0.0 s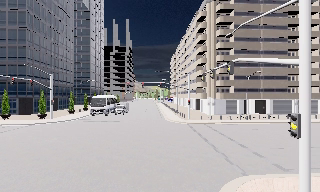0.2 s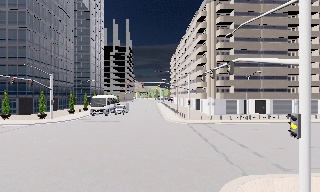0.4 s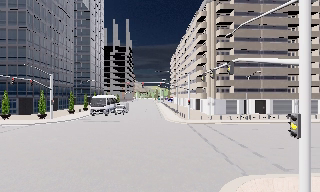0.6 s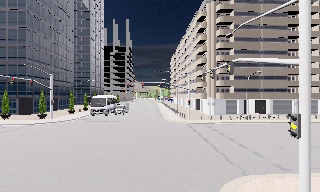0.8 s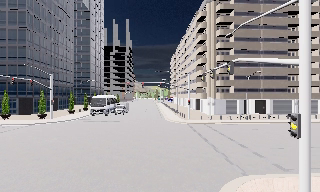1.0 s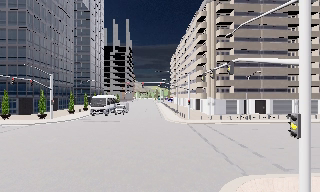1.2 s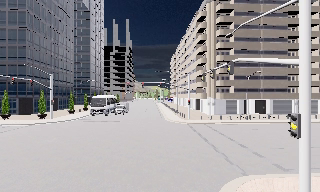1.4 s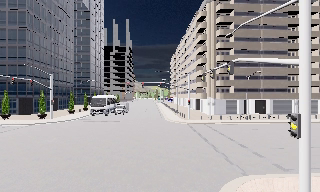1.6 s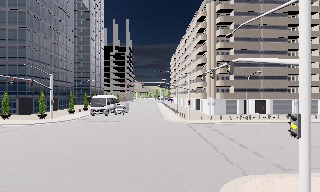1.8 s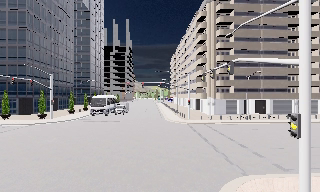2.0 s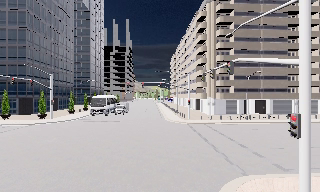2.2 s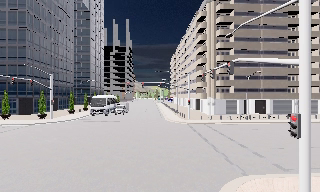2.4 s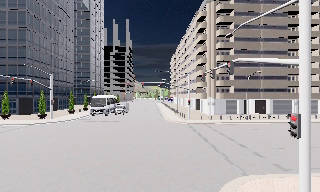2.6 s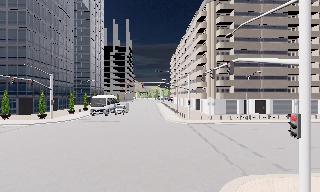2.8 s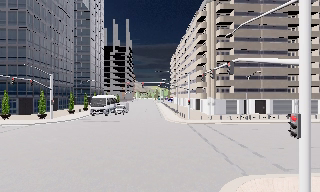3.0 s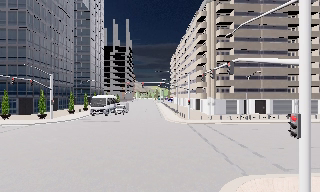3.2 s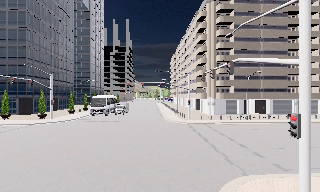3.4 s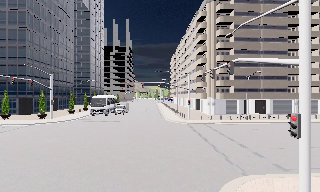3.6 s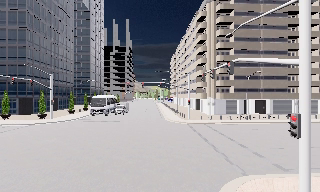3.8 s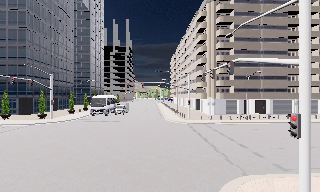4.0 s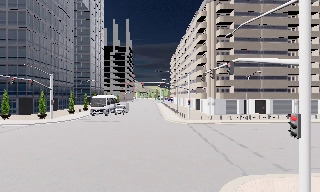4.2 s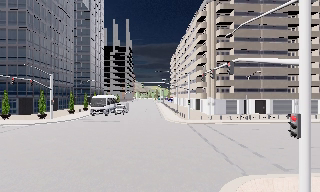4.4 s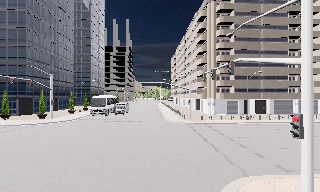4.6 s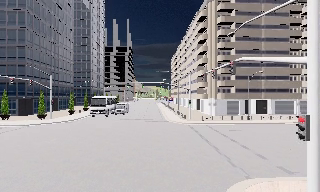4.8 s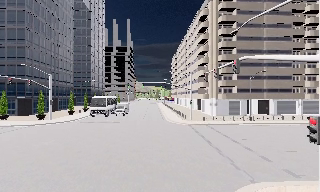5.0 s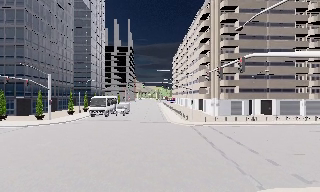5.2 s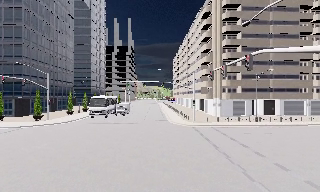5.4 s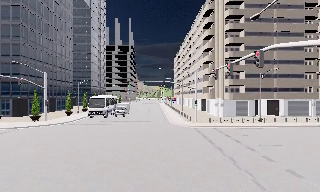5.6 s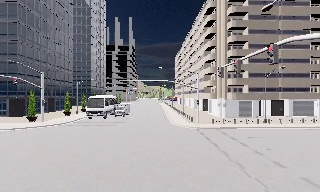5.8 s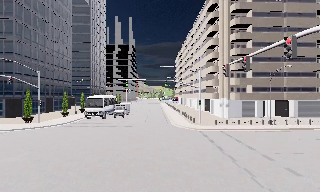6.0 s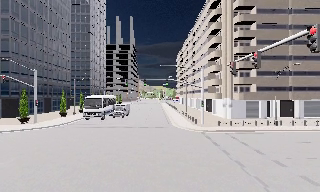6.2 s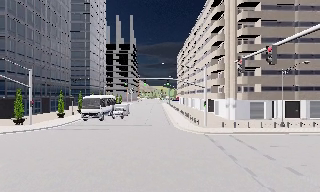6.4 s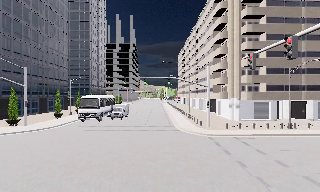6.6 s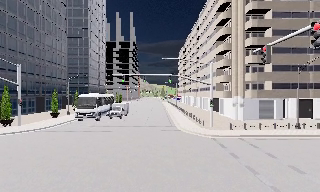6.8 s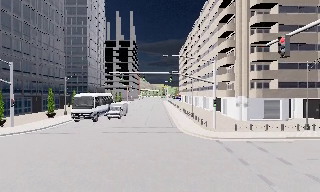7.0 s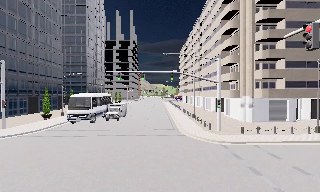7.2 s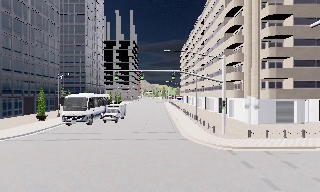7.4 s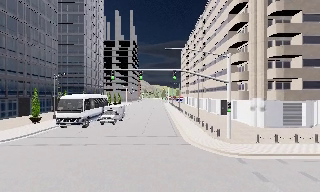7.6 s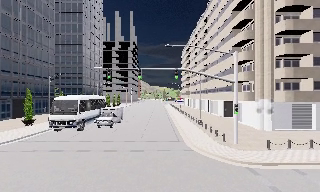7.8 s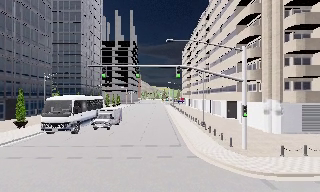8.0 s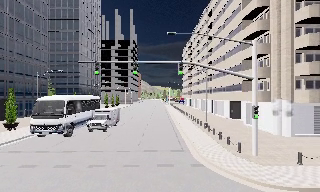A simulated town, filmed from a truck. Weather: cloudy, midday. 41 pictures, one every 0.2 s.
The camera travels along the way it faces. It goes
forward.
0.0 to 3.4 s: The camera keeps its place and its aim.
3.4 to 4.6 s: The camera shifts only a little, or ends up much as it began.
4.6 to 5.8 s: The camera travels forward, about 4 m, so what stands in front looms larger. It gains speed.
5.8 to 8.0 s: The camera travels forward, about 12 m, so what stands in front looms larger.
The film runs forward here.
